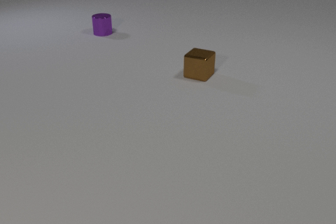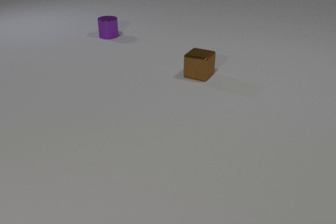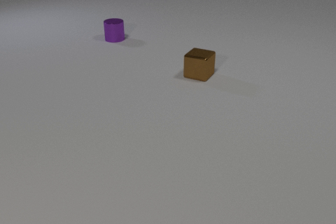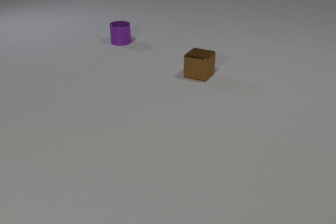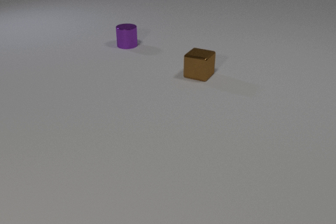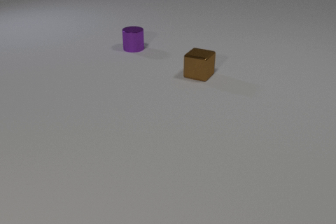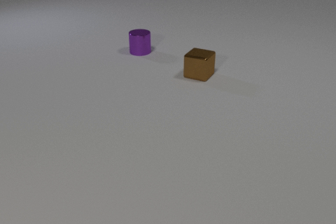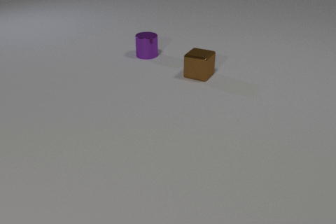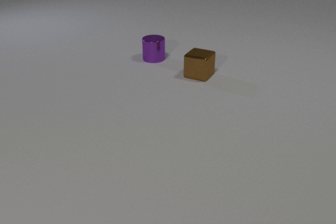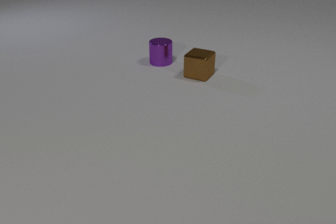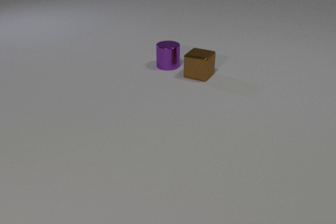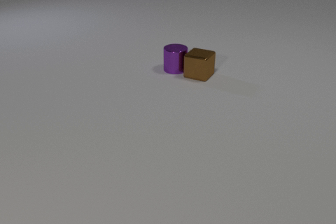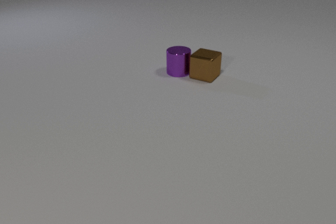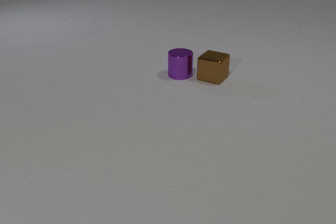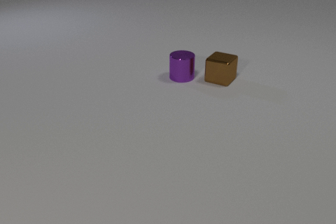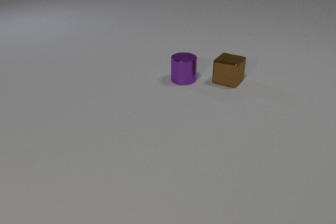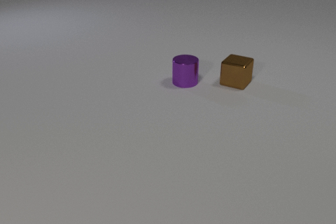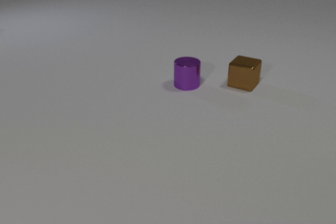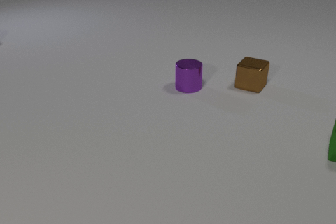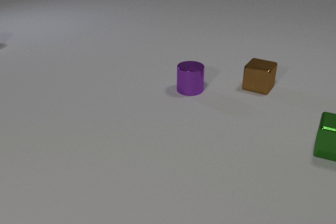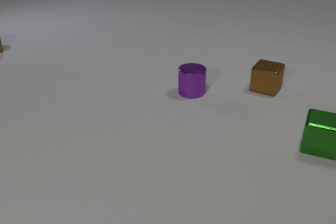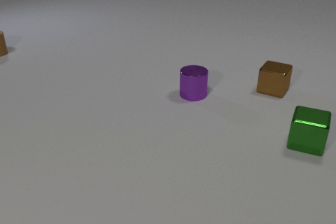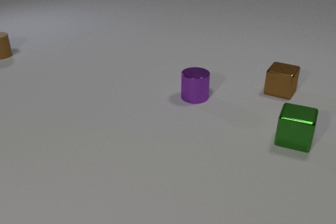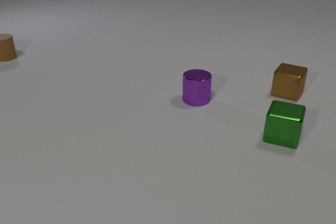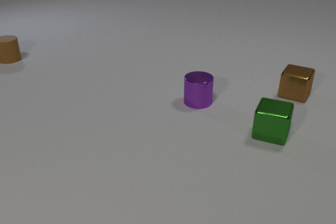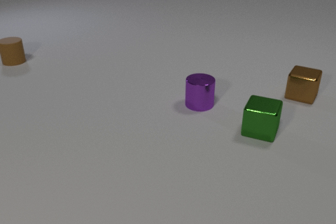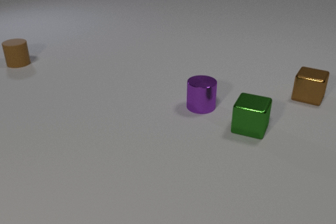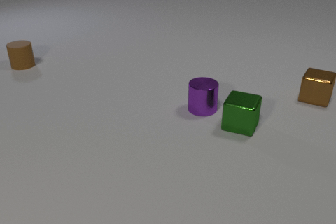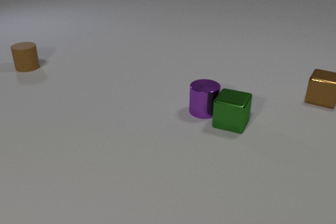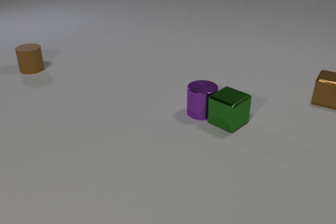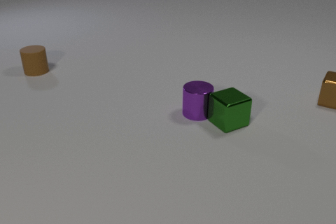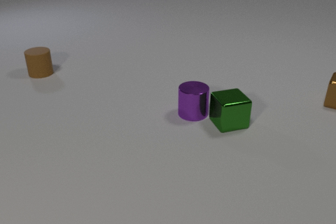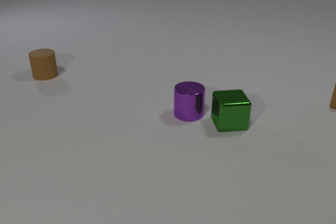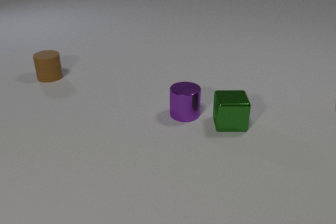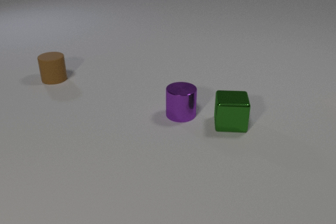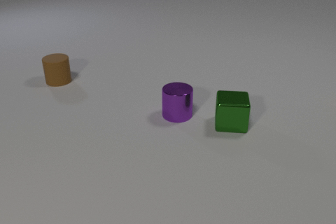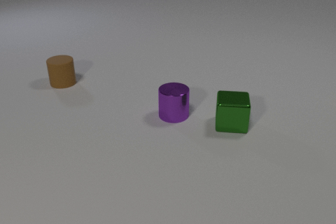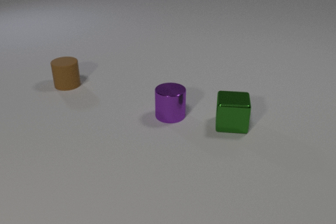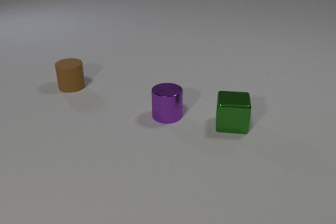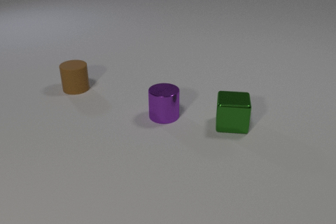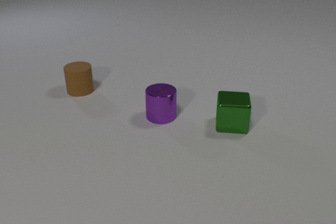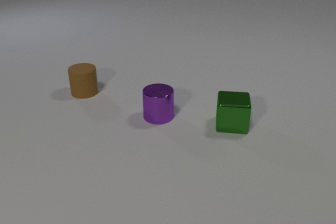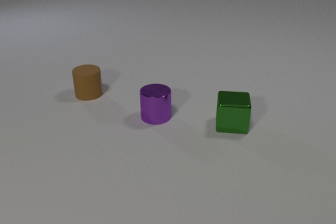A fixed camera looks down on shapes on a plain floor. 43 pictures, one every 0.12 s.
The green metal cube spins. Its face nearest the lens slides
to the left.
The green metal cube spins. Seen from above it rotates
clockwise.
0.00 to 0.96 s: The purple metal cylinder slides toward the camera and to the right.
0.96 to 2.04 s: The purple metal cylinder slides toward the camera and to the right. The brown metal cube slides to the right. The purple metal cylinder and the brown metal cube collide.
2.04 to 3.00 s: The purple metal cylinder slides toward the camera. The brown metal cube slides to the right. The green metal cube comes in at the right edge, slides to the left. The brown rubber cylinder comes in at the left edge, slides toward the camera and to the right.
3.00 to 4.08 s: The purple metal cylinder slides toward the camera and to the left. The brown metal cube slides to the right, leaves at the right edge. The green metal cube slides to the left, spins clockwise seen from above by about 75 degrees, its near face sliding to the left. The brown rubber cylinder slides toward the camera and to the right. The purple metal cylinder and the green metal cube collide.
4.08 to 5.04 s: The purple metal cylinder slides to the left. The brown rubber cylinder slides toward the camera and to the right.
How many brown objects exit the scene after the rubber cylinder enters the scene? 1.
What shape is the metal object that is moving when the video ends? cylinder.
Are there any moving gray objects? no.
